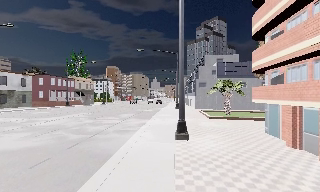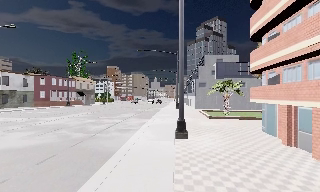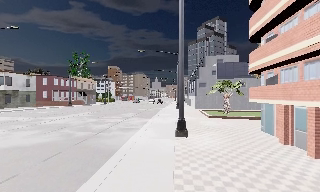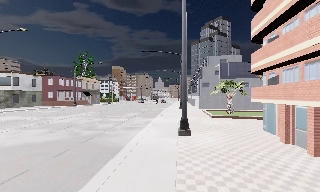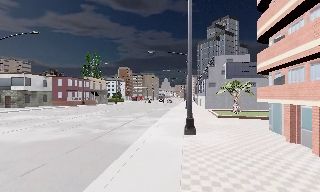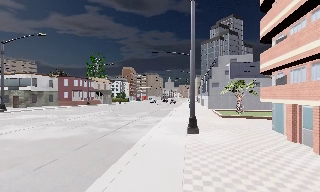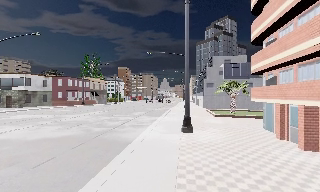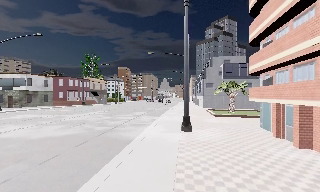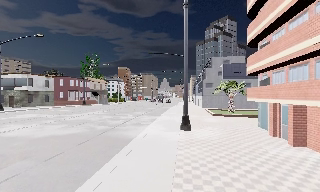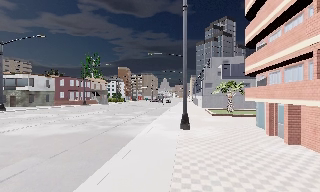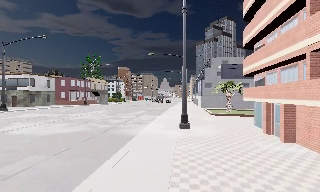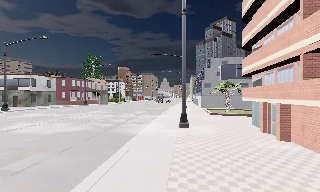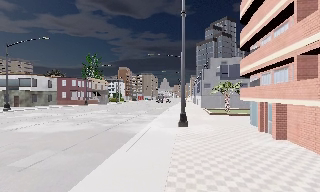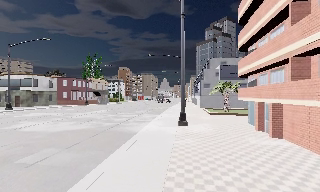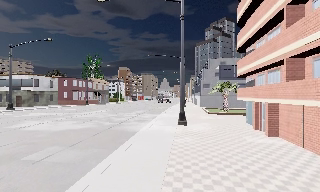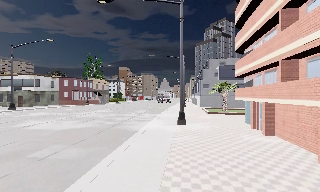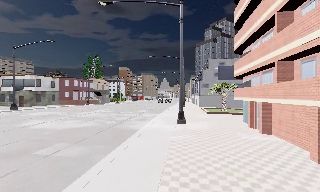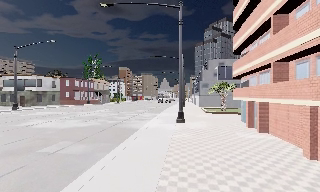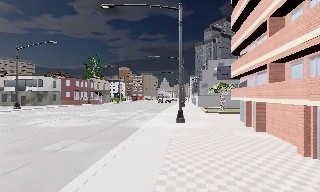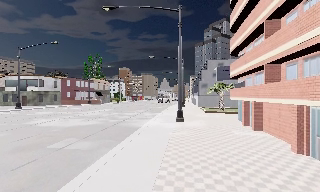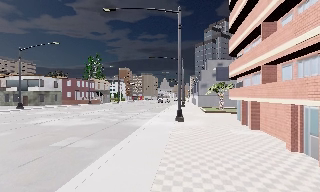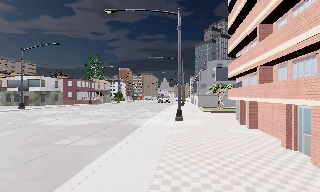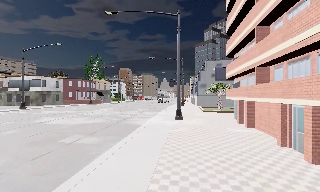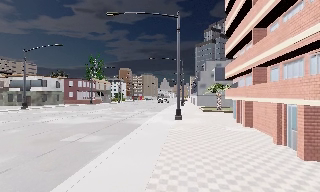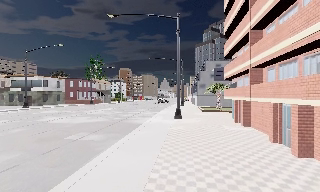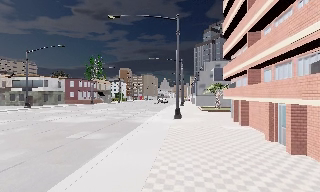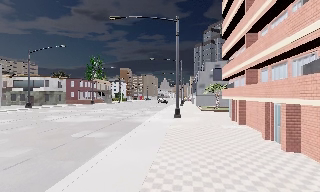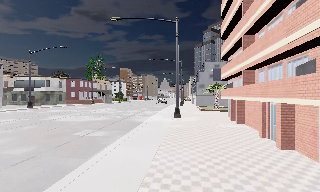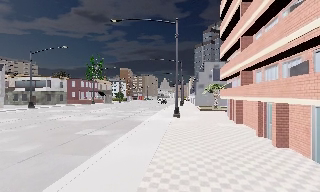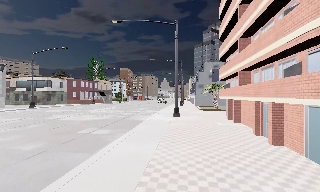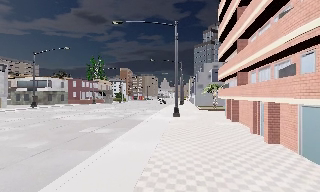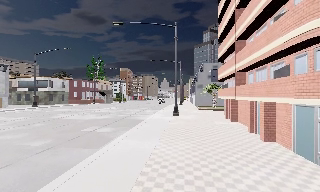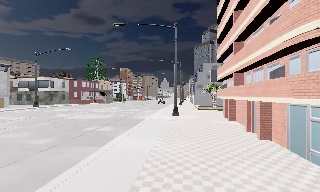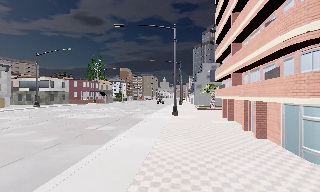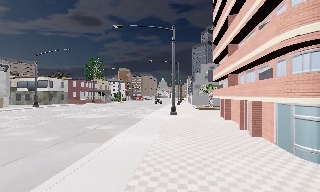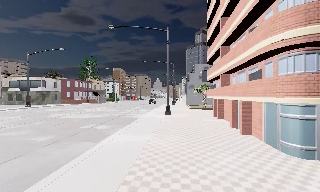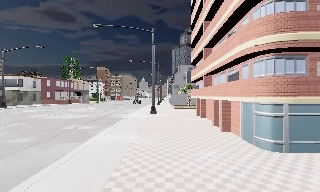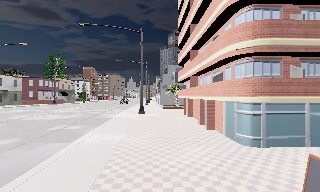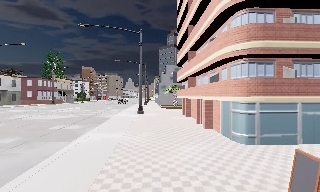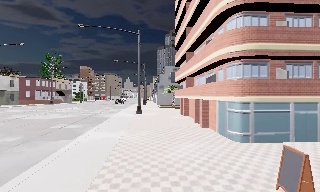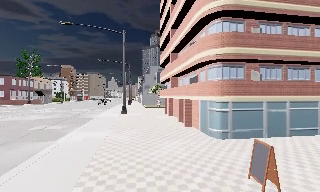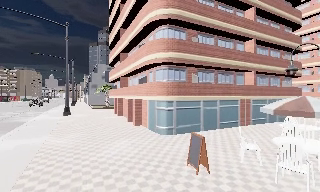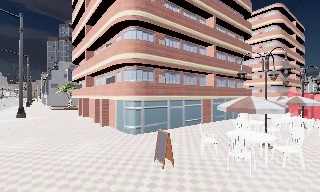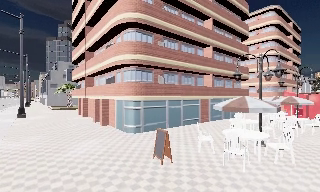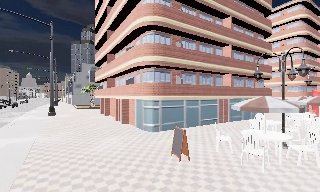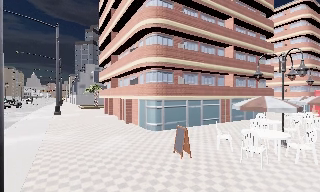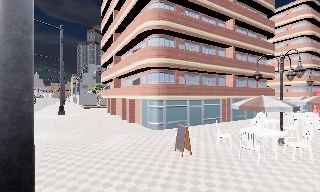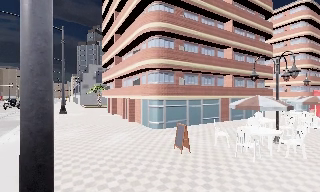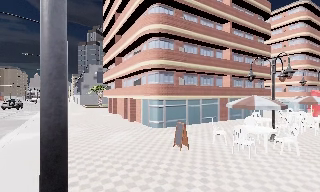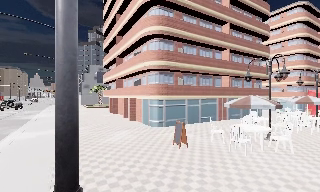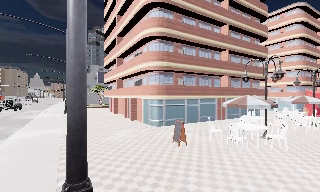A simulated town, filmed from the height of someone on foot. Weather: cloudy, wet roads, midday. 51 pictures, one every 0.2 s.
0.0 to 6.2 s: The camera travels backward, about 9 m, so what stands in front gets smaller.
6.2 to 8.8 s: The camera swings to its right by about 40 degrees, and the scene slides to the left. It travels backward, about 4 m.
8.8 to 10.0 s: The camera travels backward, about 1.5 m, so what stands in front gets smaller.
The film runs backward here.
